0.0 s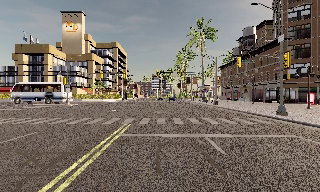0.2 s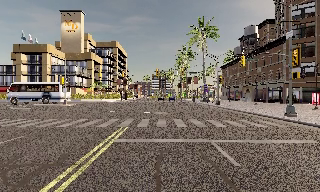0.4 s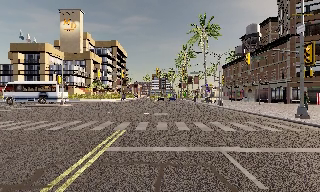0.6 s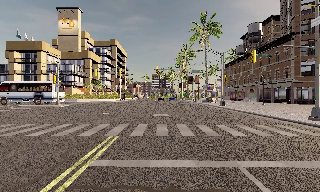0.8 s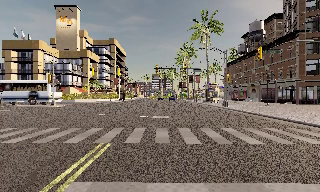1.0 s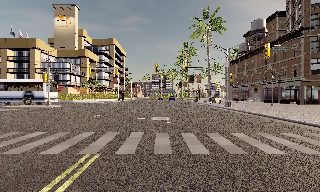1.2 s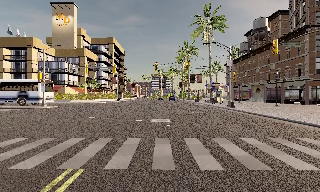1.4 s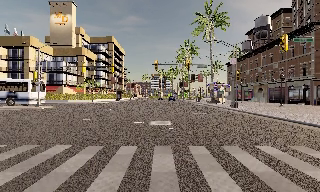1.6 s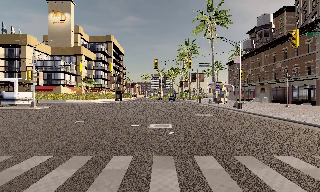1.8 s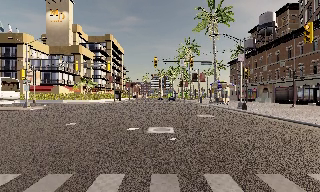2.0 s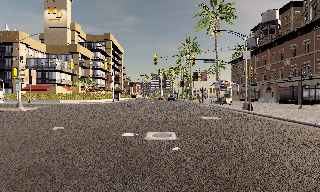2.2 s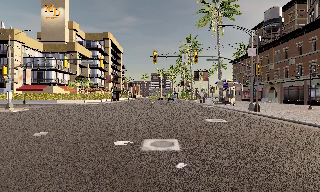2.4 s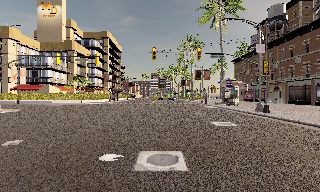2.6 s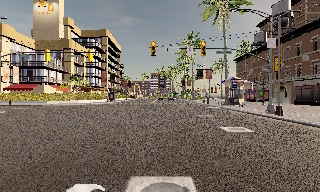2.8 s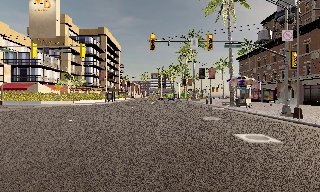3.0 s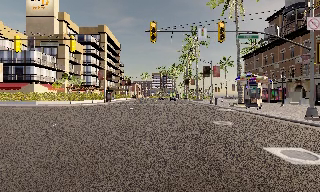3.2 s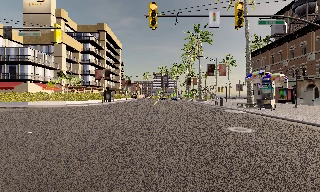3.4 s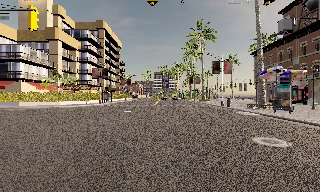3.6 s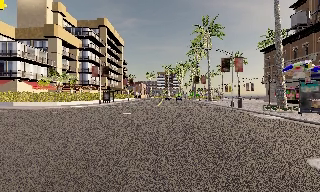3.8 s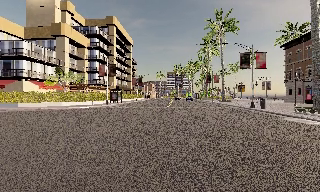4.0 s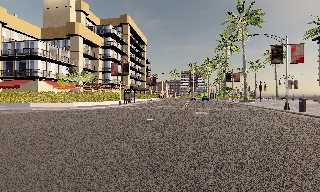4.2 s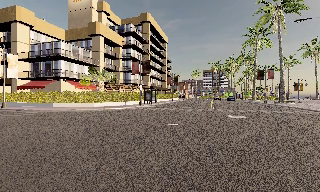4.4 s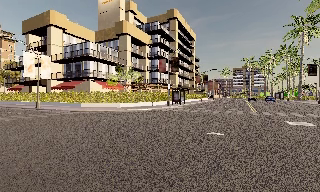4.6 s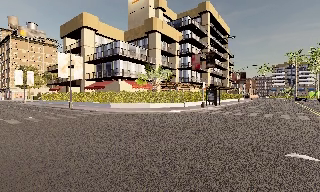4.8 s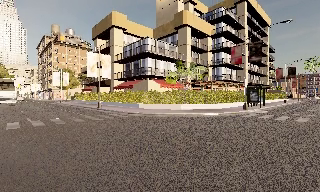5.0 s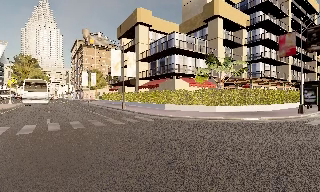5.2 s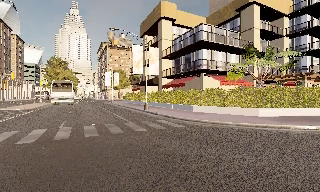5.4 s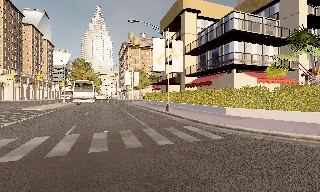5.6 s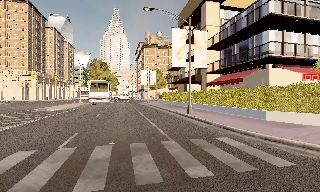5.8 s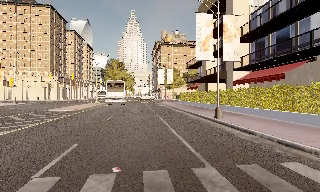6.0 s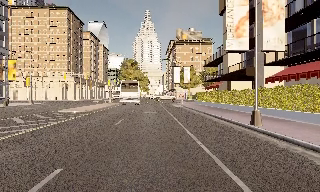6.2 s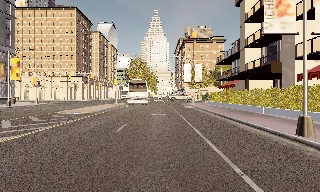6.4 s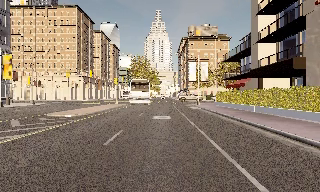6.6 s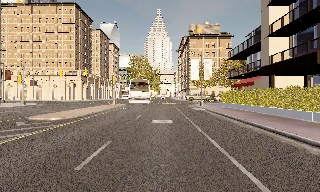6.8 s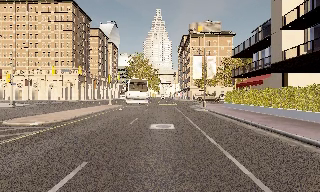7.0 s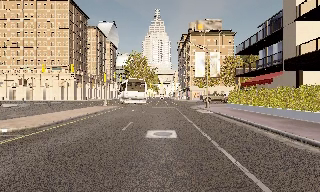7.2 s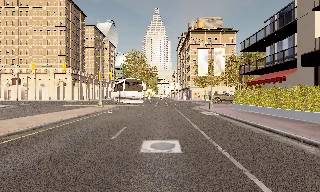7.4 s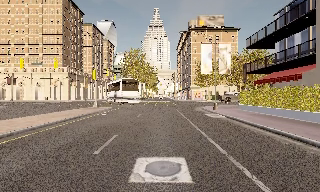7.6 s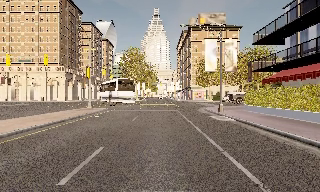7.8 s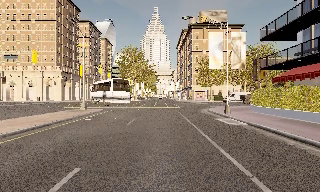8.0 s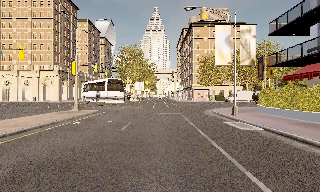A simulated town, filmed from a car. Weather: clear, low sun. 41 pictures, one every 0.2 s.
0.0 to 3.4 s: The camera travels forward, about 20 m, so what stands in front looms larger. It gains speed.
3.4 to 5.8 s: The scene slides to the right, as the camera pans about 80 degrees to its left. It travels forward, about 25 m.
5.8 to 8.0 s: The camera travels forward, about 18 m, so what stands in front looms larger.
The film runs forward here.
